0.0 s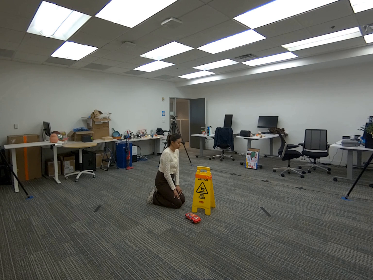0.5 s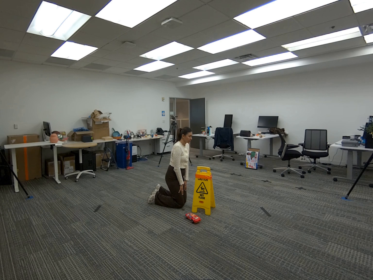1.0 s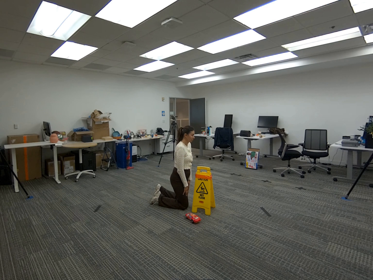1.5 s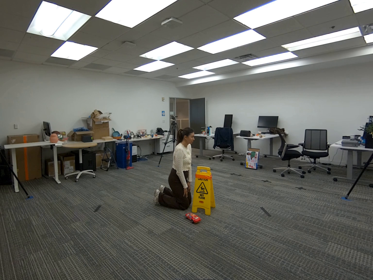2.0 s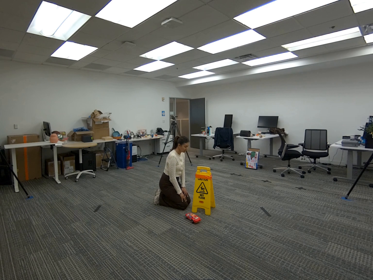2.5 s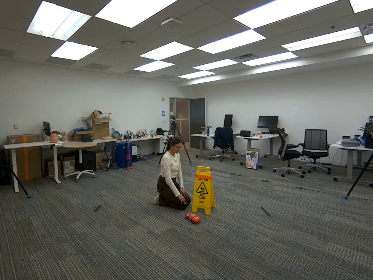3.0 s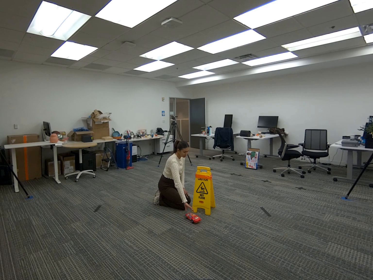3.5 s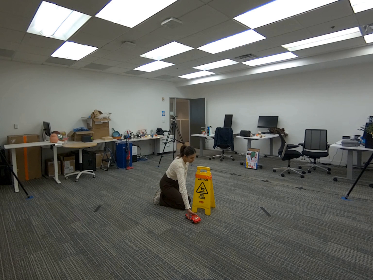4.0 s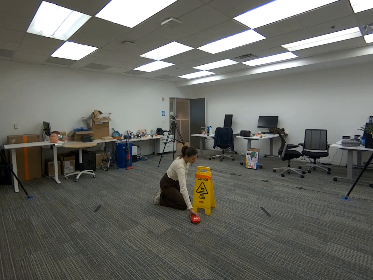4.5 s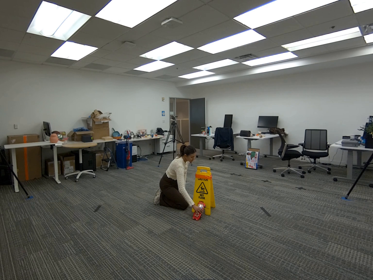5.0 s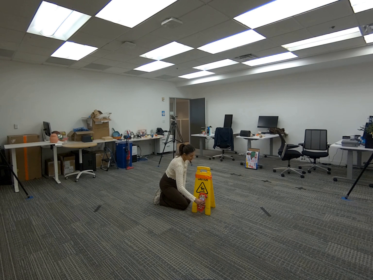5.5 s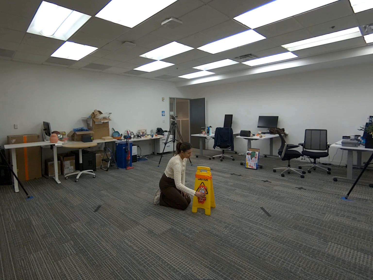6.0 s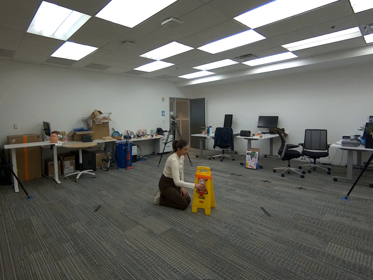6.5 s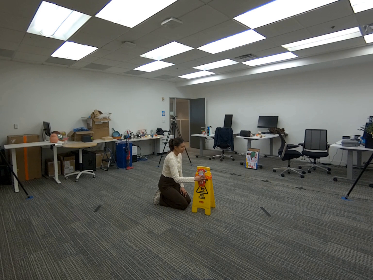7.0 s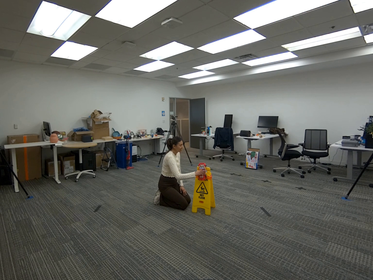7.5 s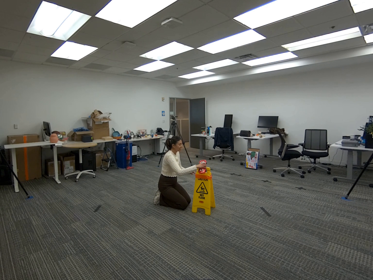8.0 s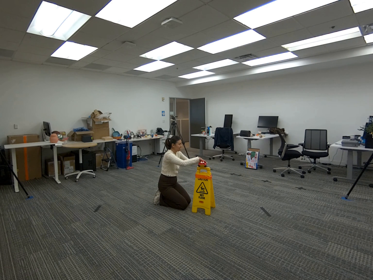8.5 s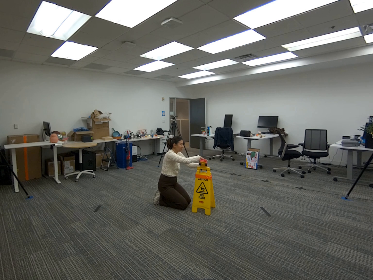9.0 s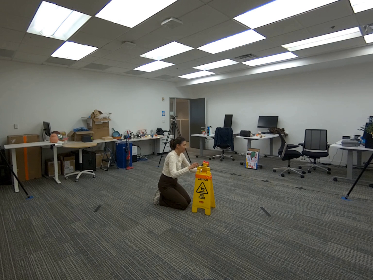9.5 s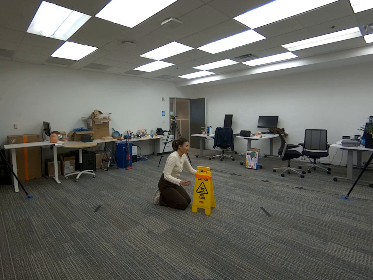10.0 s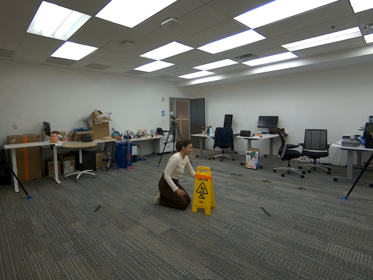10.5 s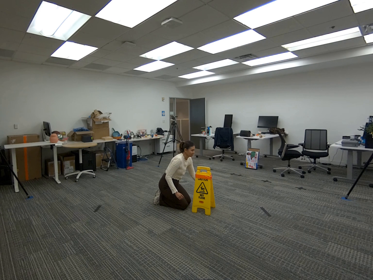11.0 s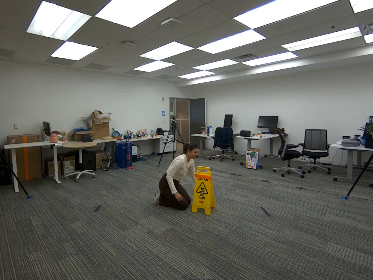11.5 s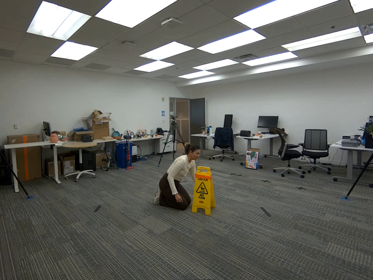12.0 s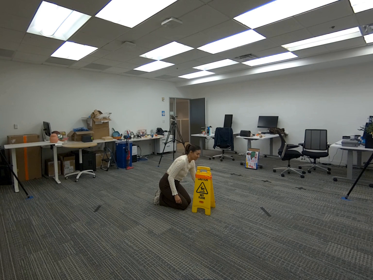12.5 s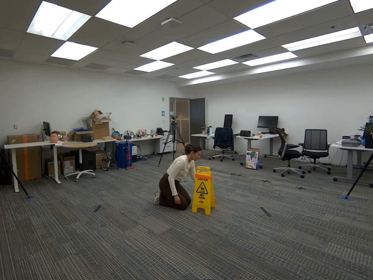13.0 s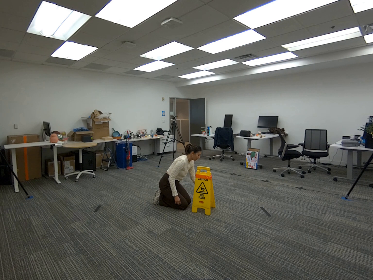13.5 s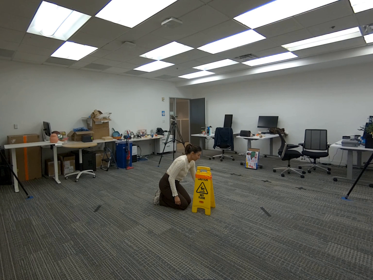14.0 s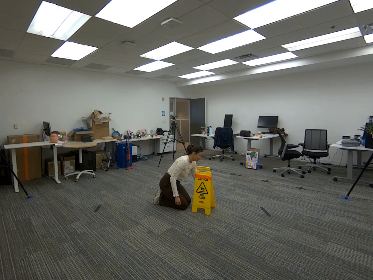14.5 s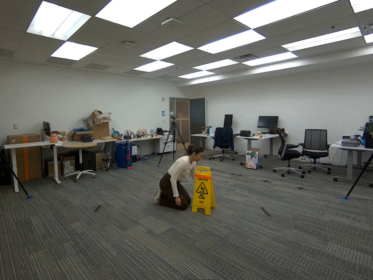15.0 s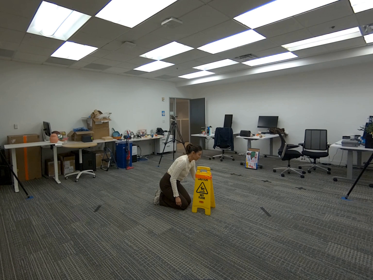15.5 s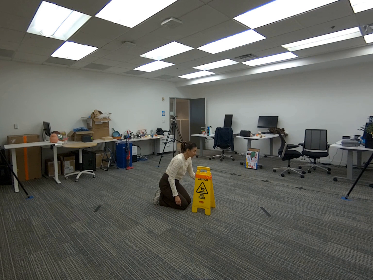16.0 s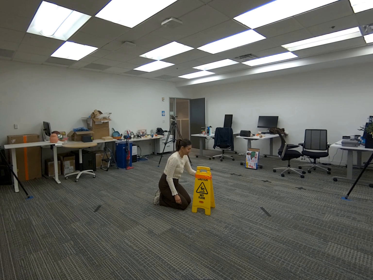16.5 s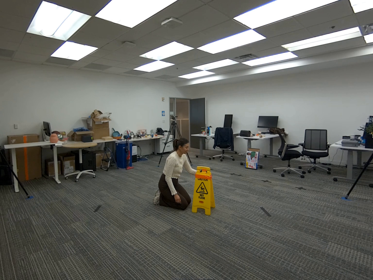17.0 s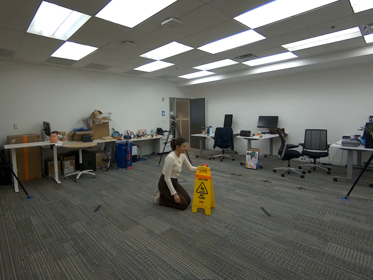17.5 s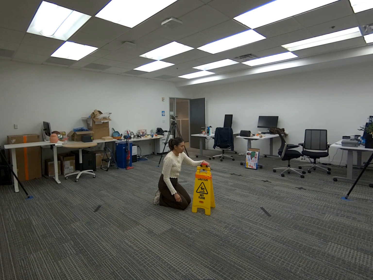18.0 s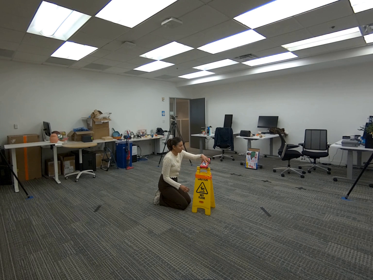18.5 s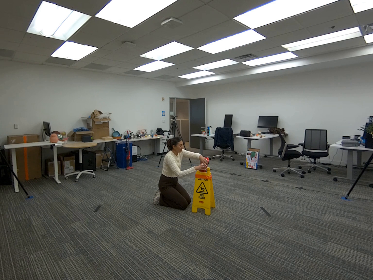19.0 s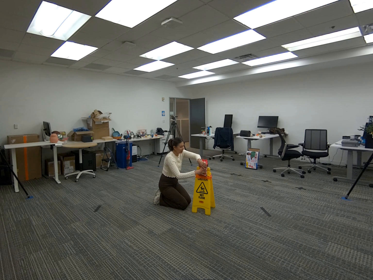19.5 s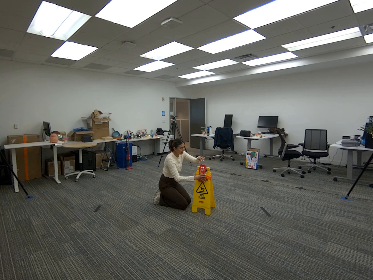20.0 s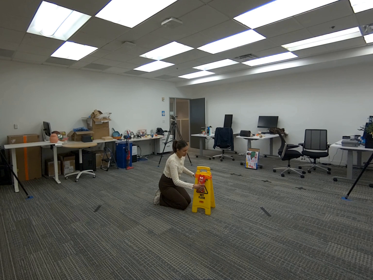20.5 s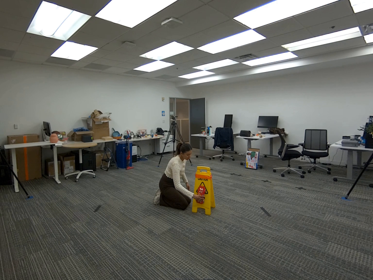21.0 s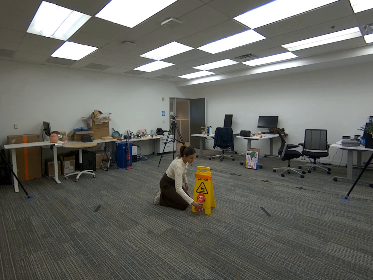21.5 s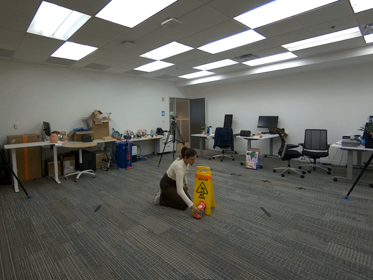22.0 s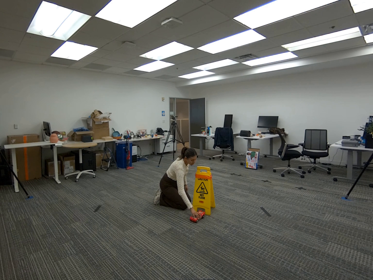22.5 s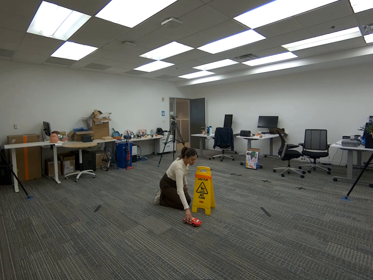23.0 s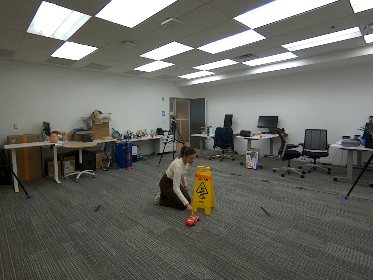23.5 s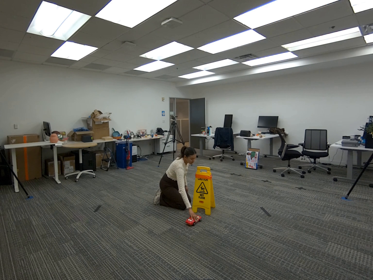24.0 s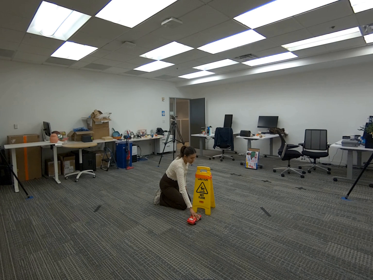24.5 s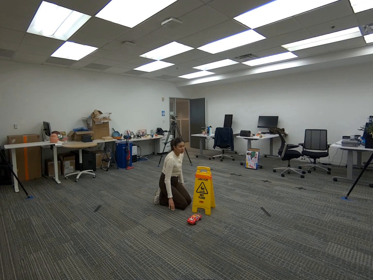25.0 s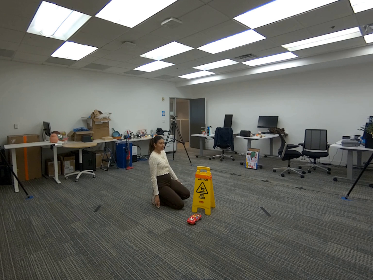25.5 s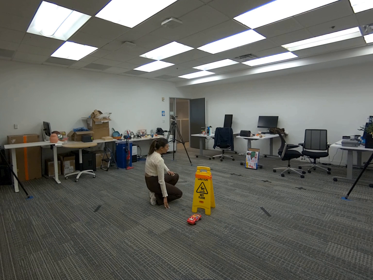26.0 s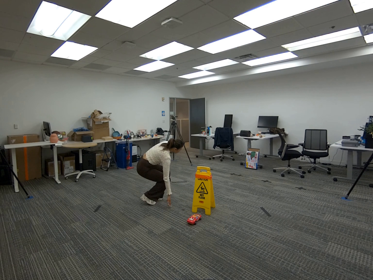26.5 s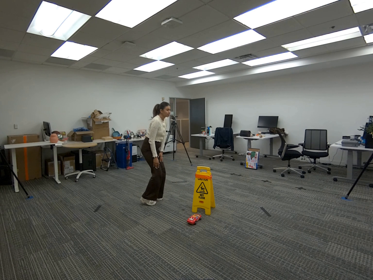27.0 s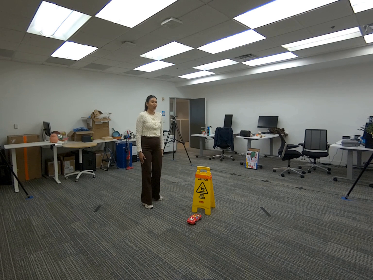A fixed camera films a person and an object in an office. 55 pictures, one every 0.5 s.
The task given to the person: Walk to the toy car and pick it up with your right hand. Put it down and roll it over the wet floor sign. Go to the other side, pick it up, and roll it back over the sign. Keep switching sides and repeating until finished.
